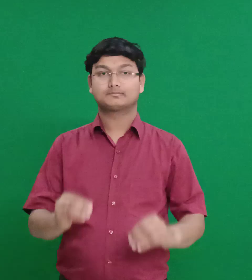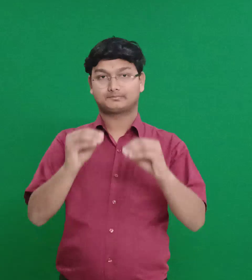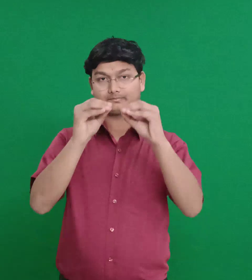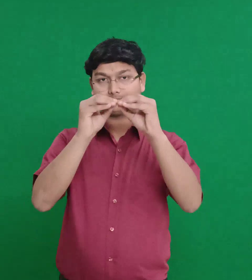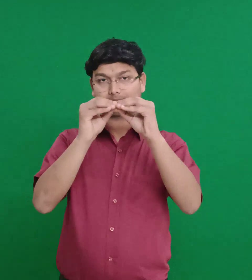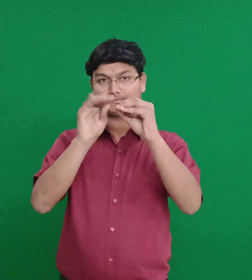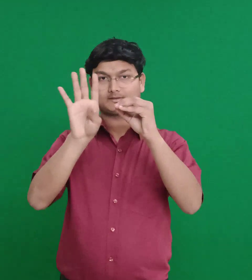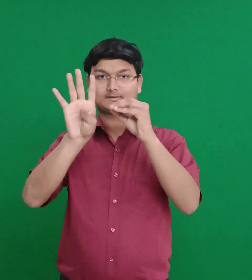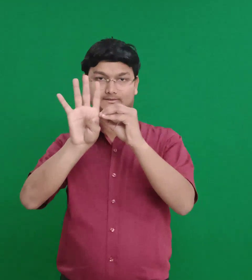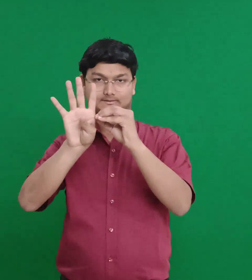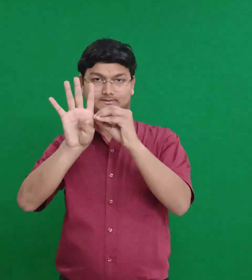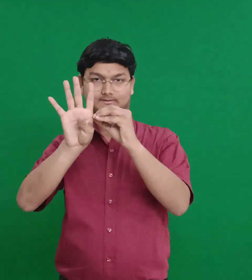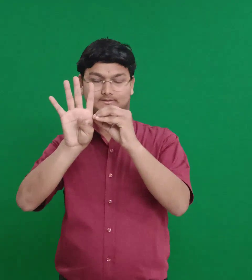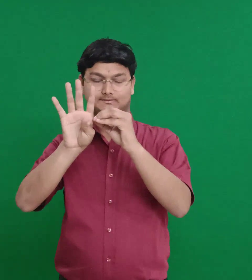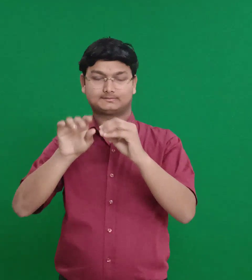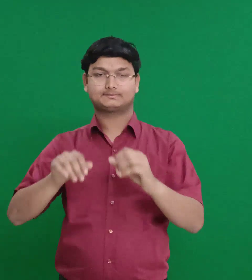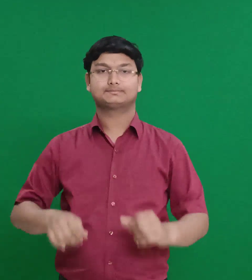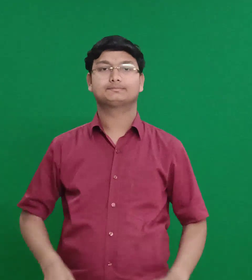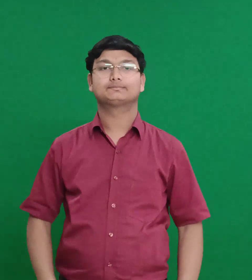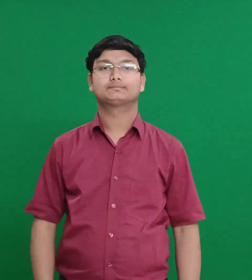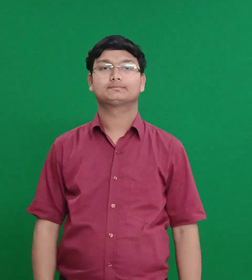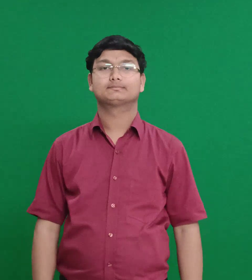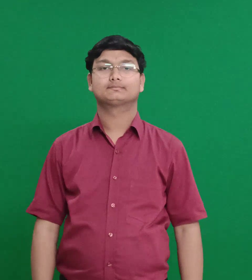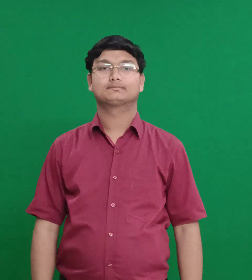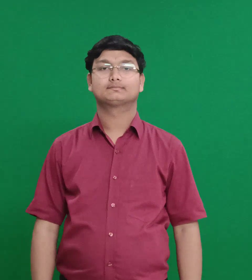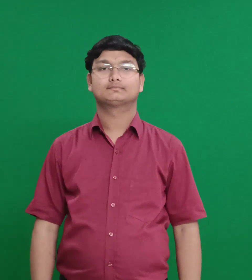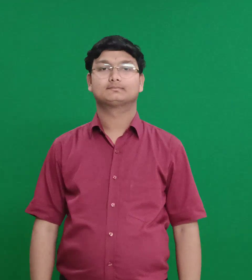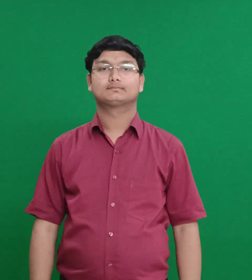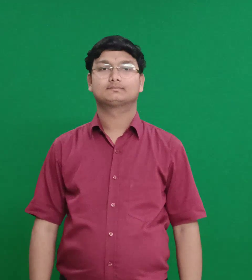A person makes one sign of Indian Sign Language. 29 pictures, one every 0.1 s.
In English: bani
